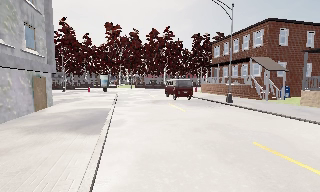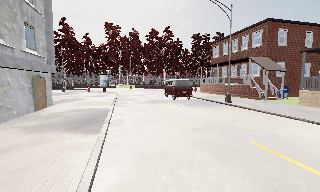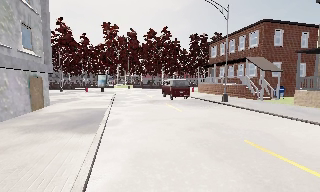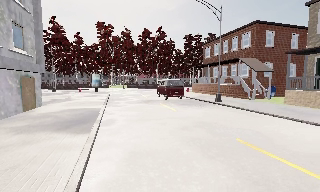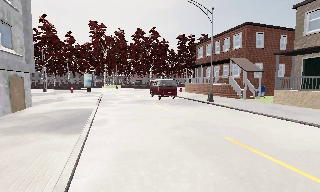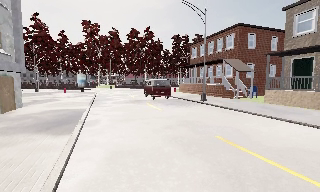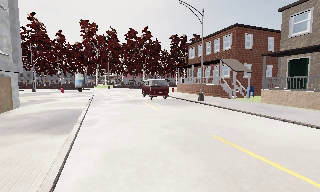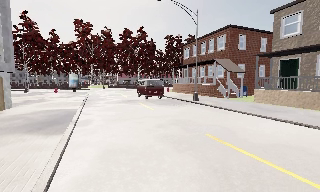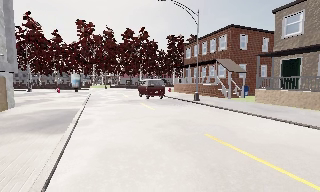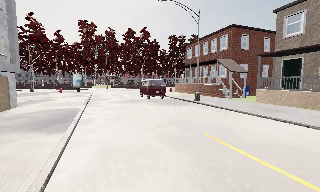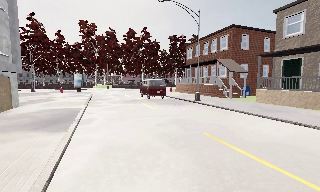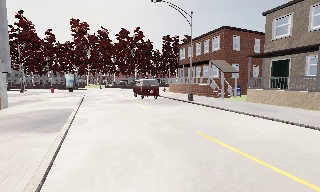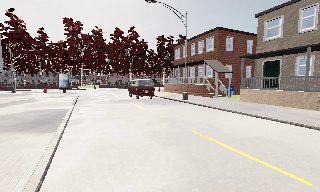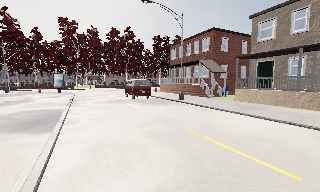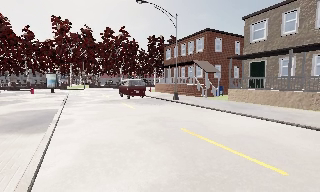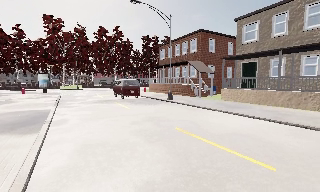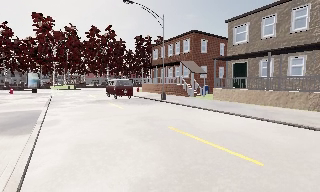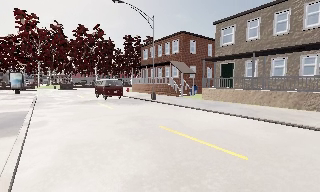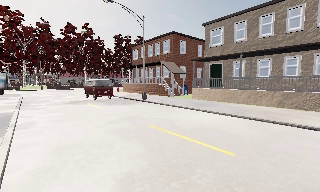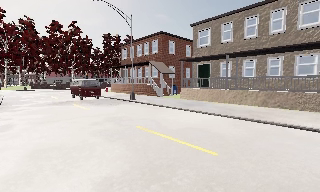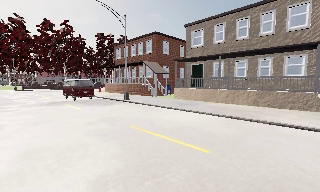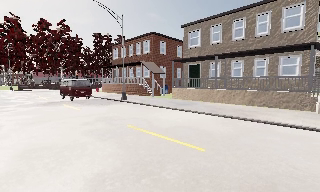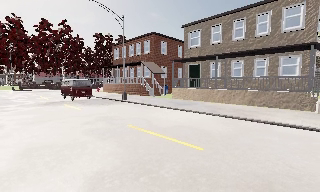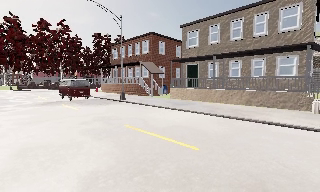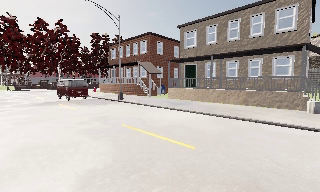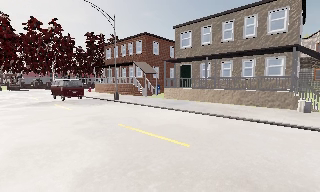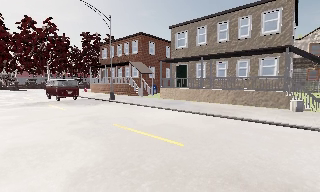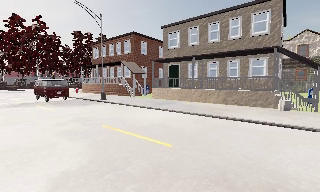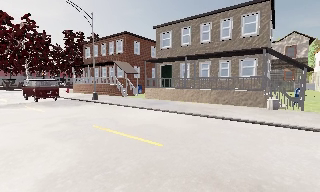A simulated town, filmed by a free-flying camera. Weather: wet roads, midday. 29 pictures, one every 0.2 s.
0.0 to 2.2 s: The camera travels backward and to its right, about 1 m, so what stands in front gets smaller.
2.2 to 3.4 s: The camera swings to its right by about 15 degrees, and the scene slides to the left. It travels backward, about 0.5 m, so what stands in front gets smaller.
3.4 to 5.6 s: The camera pans to its right, which is clockwise from overhead, by about 15 degrees. It travels to its right, about 1 m, so close, fixed things drift to the left.
The film runs forward here.
